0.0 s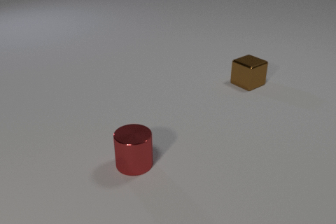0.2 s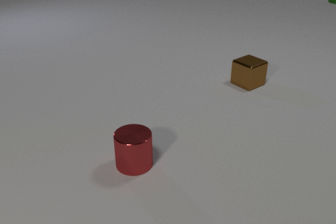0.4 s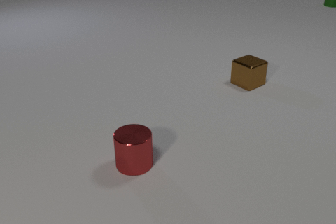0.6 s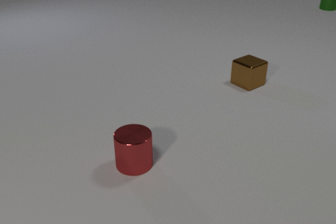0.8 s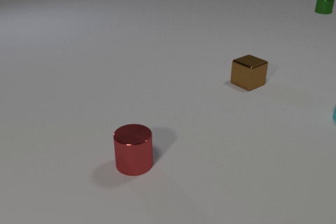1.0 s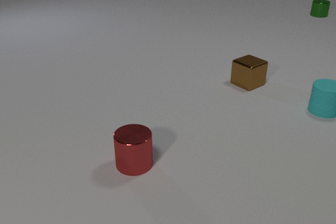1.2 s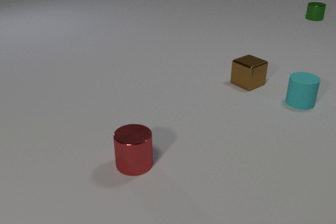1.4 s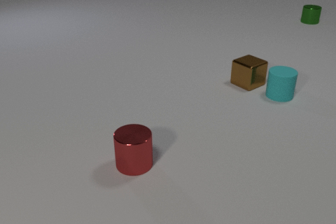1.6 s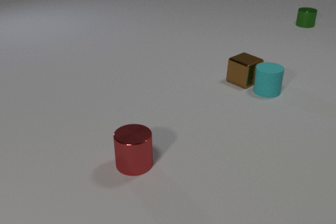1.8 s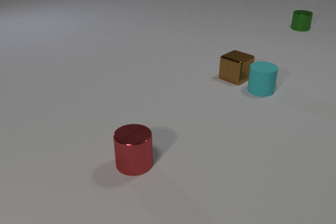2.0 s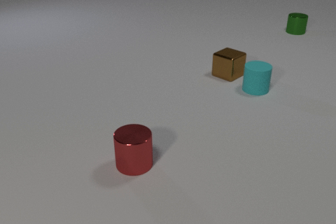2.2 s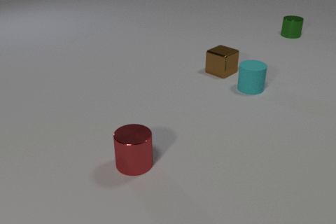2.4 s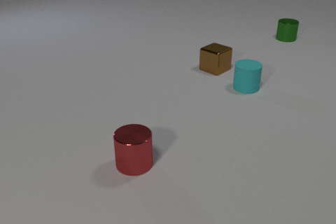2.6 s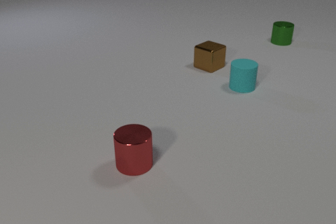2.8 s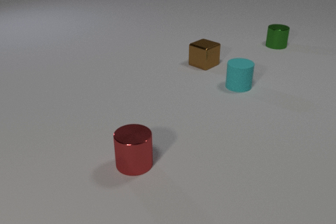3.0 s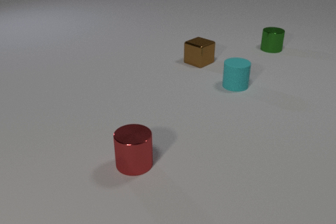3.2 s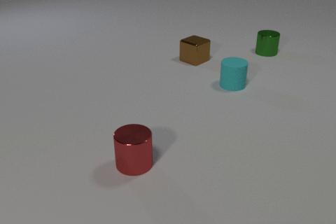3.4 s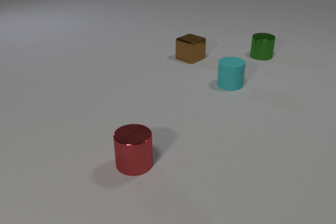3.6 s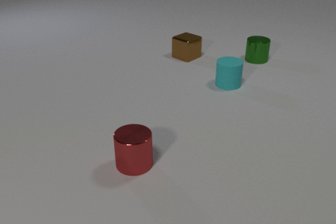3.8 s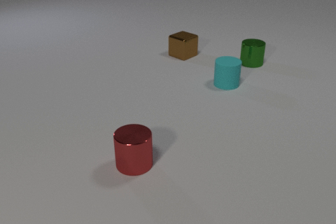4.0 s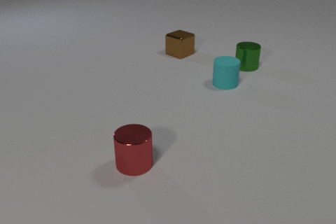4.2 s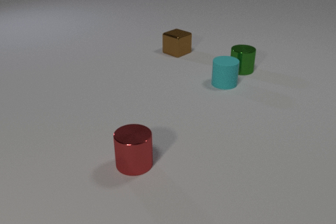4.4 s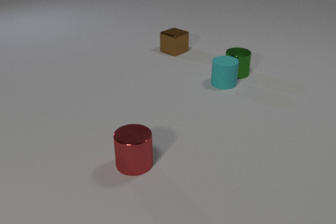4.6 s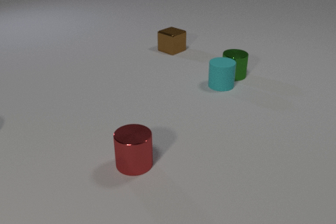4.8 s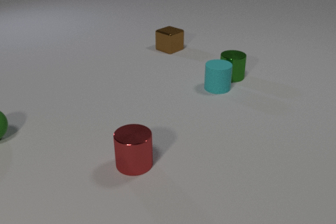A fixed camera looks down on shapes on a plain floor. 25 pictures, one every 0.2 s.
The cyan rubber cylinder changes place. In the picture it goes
to the left.
The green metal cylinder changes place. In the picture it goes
toward the camera.
0.0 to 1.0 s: The cyan rubber cylinder comes in at the right edge, slides to the left. The green metal cylinder slides toward the camera.
1.0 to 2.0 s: The cyan rubber cylinder slides to the left. The brown metal cube slides to the left and away from the camera. The green metal cylinder slides toward the camera. The cyan rubber cylinder and the brown metal cube collide.
2.0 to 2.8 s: The cyan rubber cylinder slides to the left. The brown metal cube slides to the left and away from the camera. The green metal cylinder slides toward the camera.
2.8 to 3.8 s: The cyan rubber cylinder slides to the left. The brown metal cube slides away from the camera and to the left. The green metal cylinder slides toward the camera and to the left.
3.8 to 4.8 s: The cyan rubber cylinder slides toward the camera and to the left. The brown metal cube slides away from the camera and to the left. The green metal cylinder slides toward the camera and to the left. The green rubber sphere comes in at the left edge. The cyan rubber cylinder and the green metal cylinder collide.
What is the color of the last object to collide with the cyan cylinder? green.
What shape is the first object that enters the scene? cylinder.
What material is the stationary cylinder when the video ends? metal.
